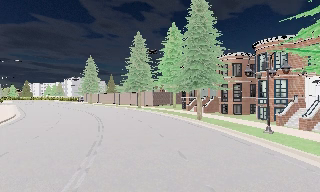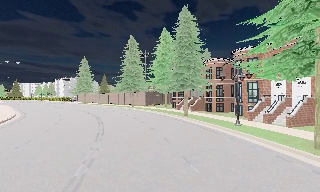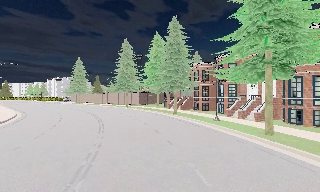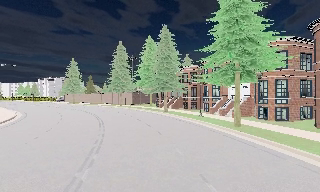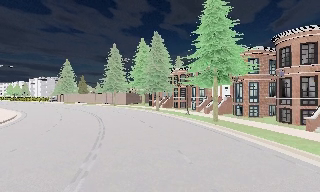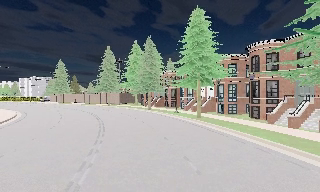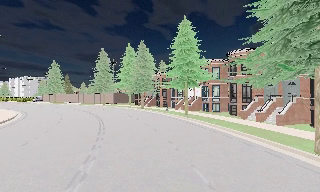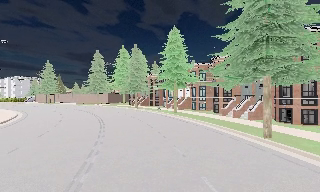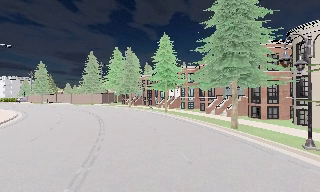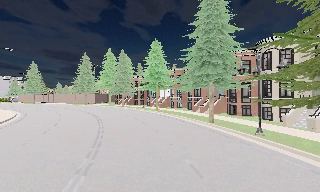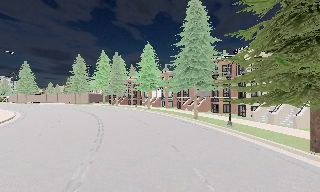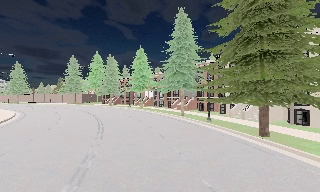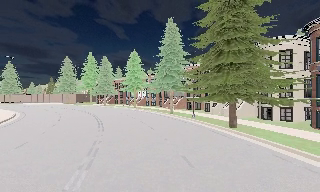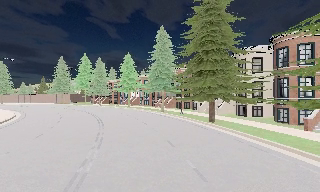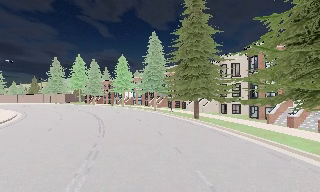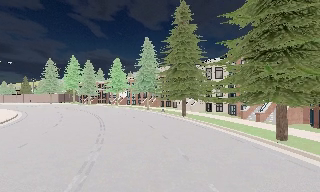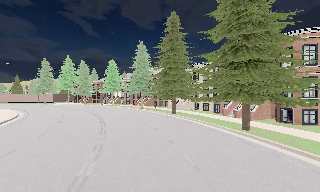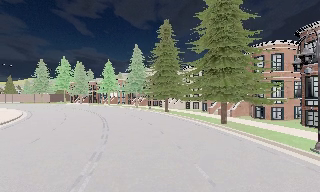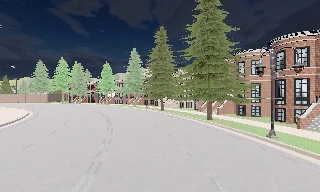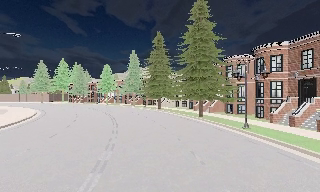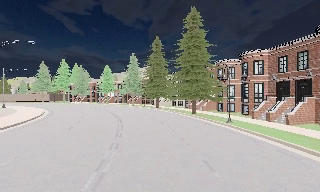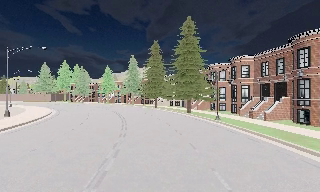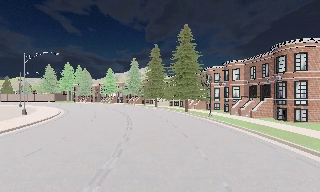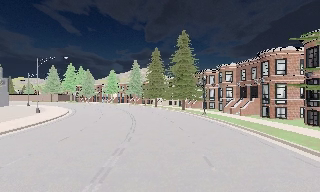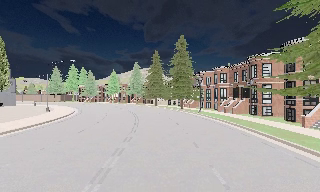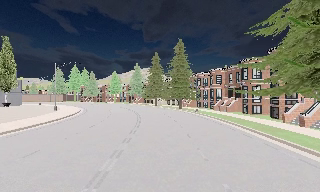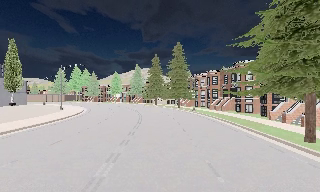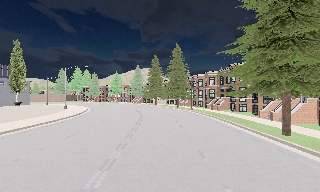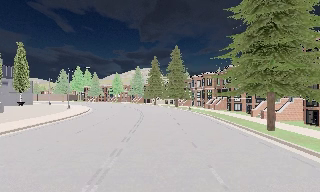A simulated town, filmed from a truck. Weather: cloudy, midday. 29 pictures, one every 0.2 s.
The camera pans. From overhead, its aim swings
clockwise.
The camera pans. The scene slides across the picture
to the left.
0.0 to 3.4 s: The camera swings to its right by about 40 degrees, and the scene slides to the left. It travels backward, about 35 m.
3.4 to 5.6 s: The camera travels backward, about 20 m, so what stands in front gets smaller.
The film runs backward here.
